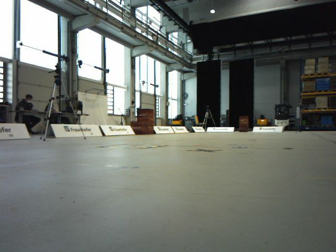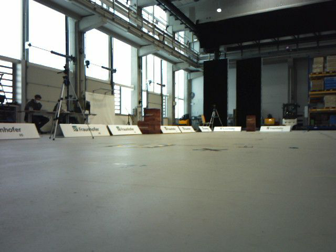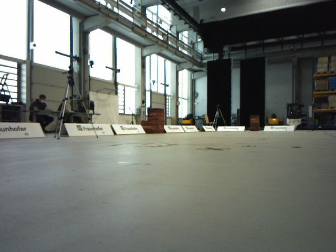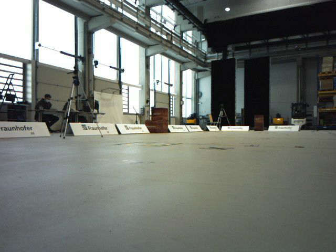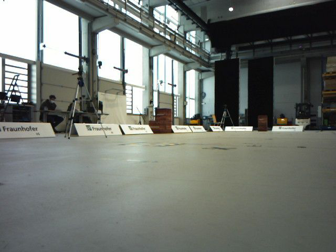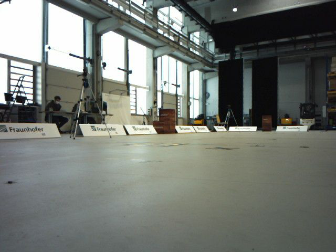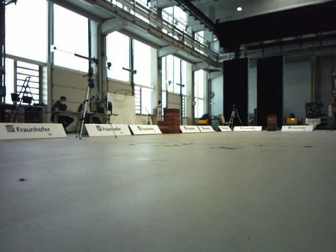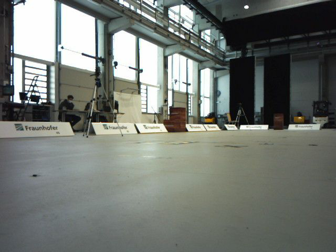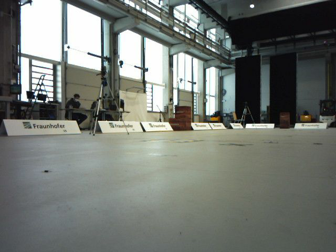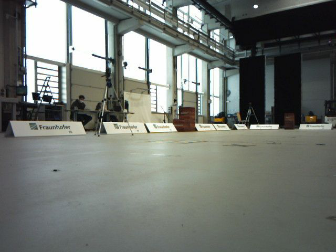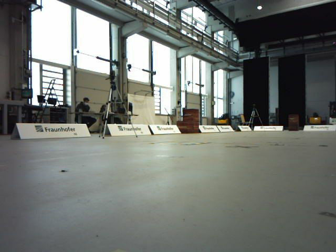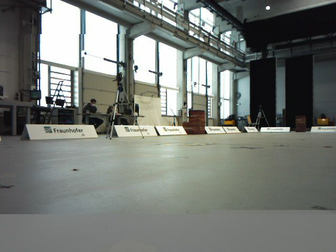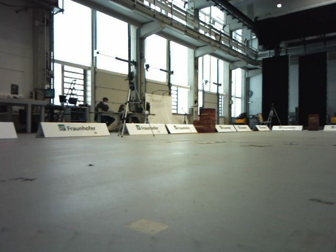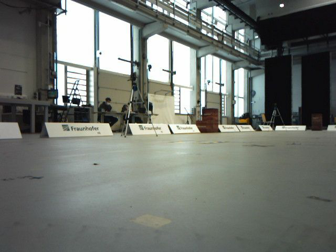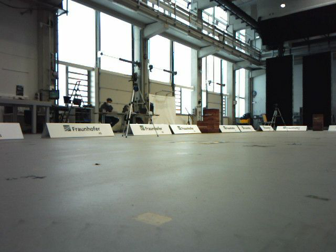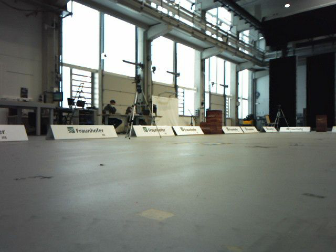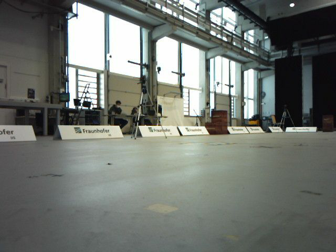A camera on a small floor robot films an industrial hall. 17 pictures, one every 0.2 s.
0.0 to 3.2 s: The camera pans to its left, which is counterclockwise from overhead, by about 15 degrees. It travels backward, about 0.6 m, so what stands in front gets smaller.
The film runs backward here.
